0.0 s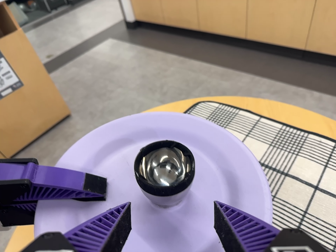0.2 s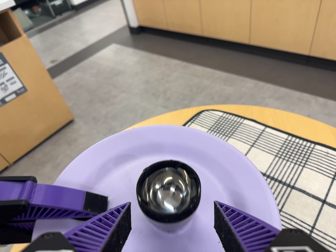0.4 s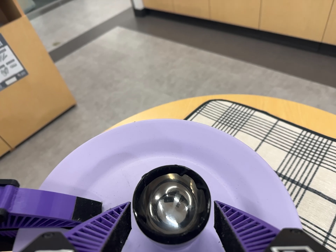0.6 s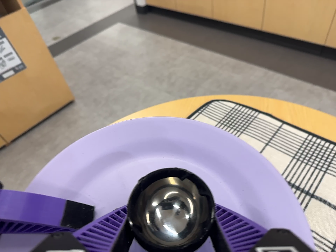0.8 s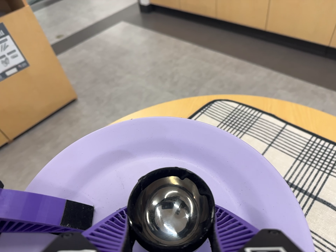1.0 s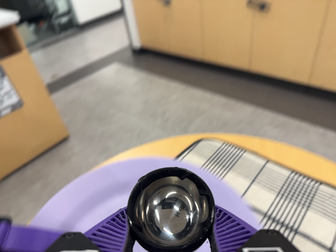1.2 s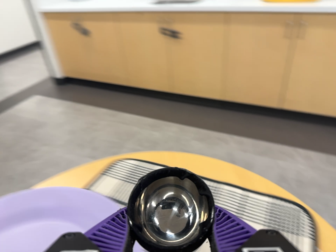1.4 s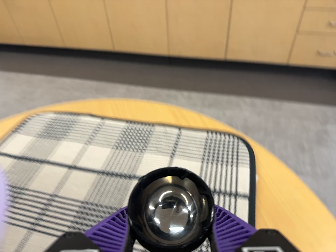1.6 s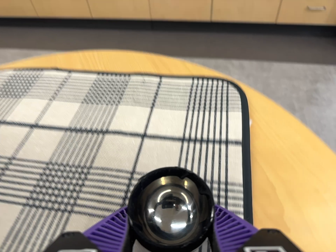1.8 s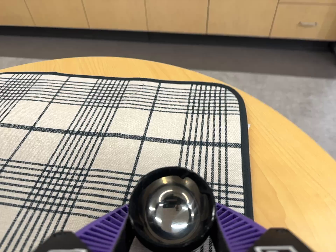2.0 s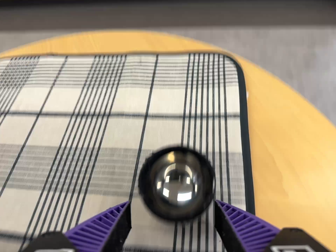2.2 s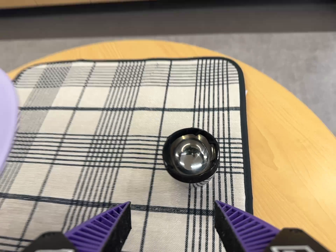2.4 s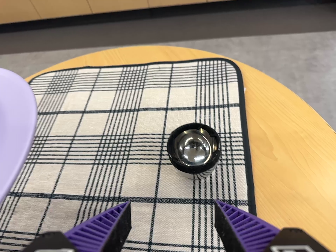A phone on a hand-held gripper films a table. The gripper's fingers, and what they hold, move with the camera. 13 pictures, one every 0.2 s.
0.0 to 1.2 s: The camera swings to its right by about 15 degrees, and the scene slides to the left. It travels to its right, about 7 cm, so close, fixed things drift to the left. Its aim tips toward the top of its view by about 10 degrees, and the scene shifts downward.
1.2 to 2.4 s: The camera pans to its right by about 10 degrees. It travels toward the bottom of its view and to its right, about 14 cm, so close, fixed things drift upward. Its aim tips toward the bottom of its view by about 15 degrees, and the scene shifts upward. It rolls about its line of sight by about 15 degrees, and the scene rotates counterclockwise.
The film runs forward here.
